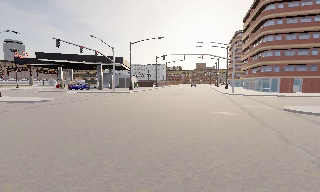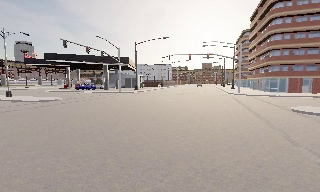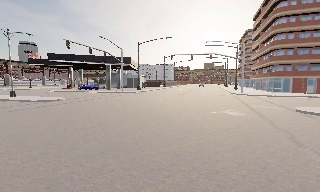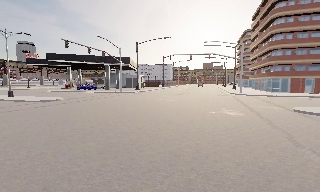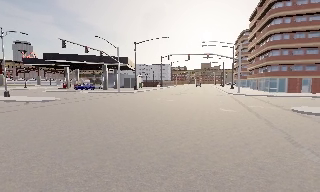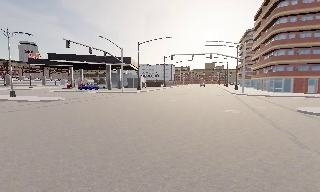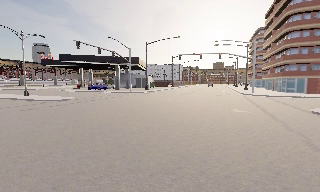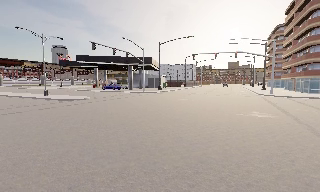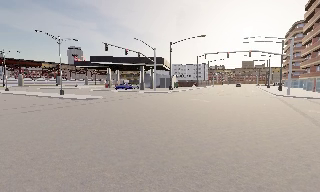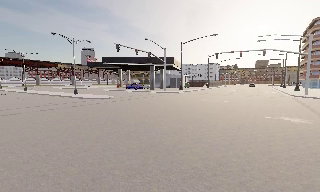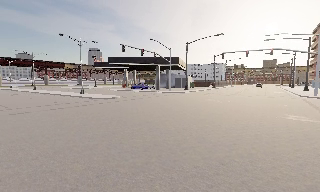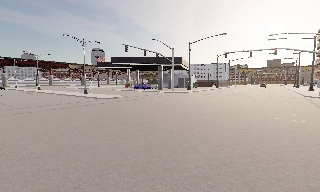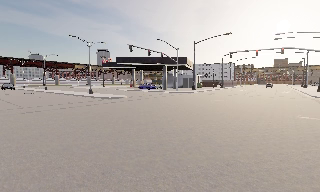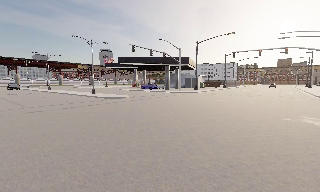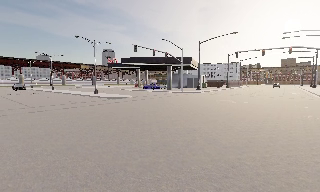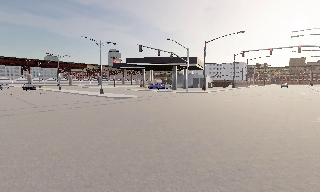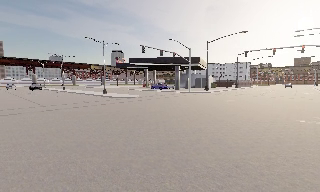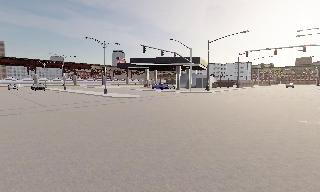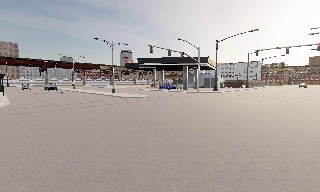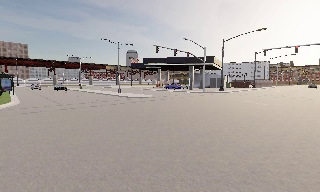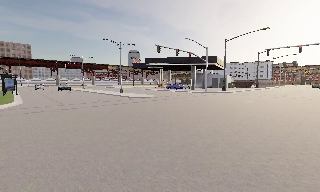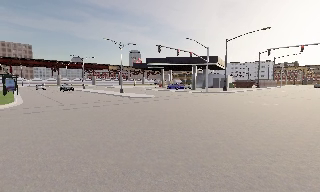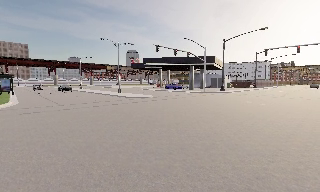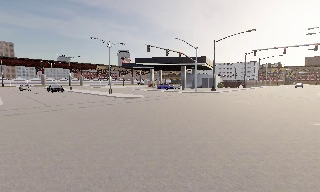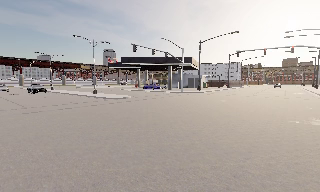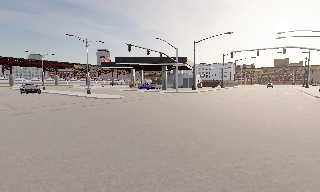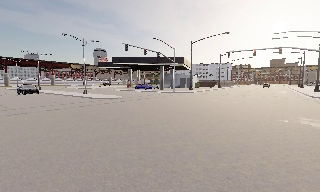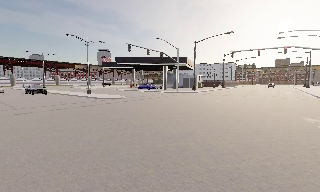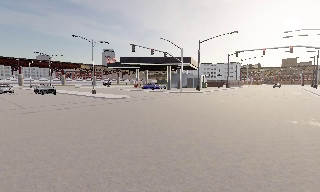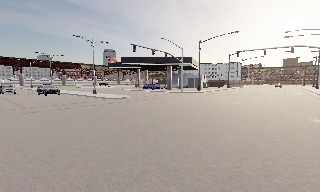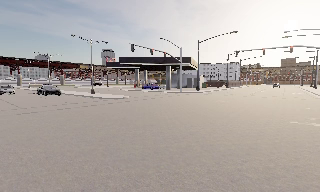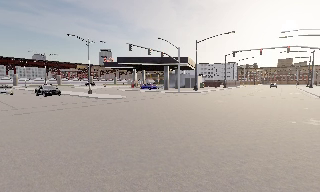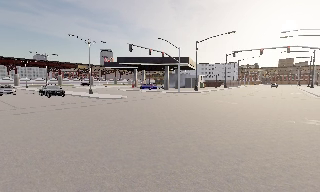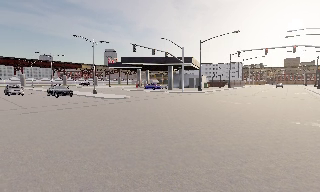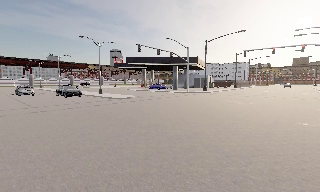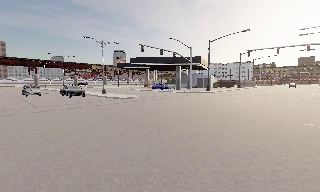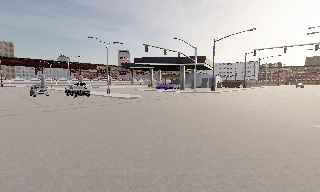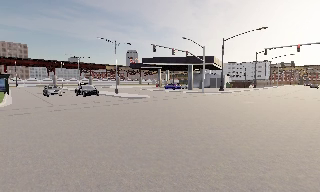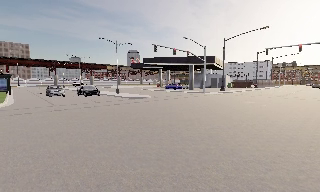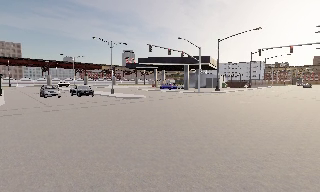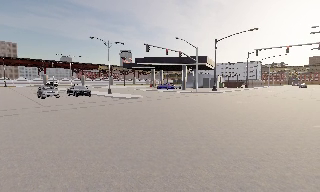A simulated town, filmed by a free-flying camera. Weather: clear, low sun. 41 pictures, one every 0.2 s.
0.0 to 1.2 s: The camera shifts only a little, or ends up much as it began.
1.2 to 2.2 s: The camera pans to its left, which is counterclockwise from overhead, by about 15 degrees.
2.2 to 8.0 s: The camera travels forward and to its right, about 1 m, so what stands in front looms larger.
The film runs forward here.
